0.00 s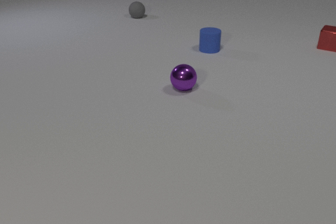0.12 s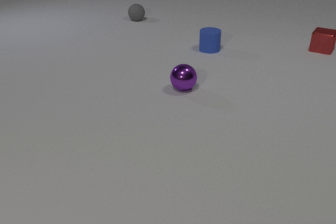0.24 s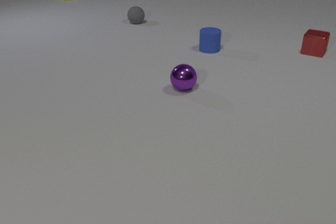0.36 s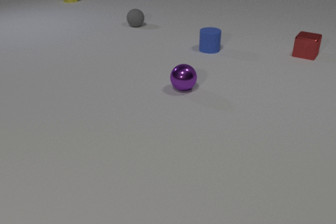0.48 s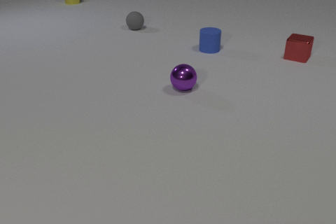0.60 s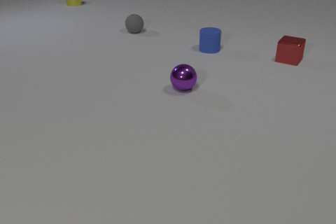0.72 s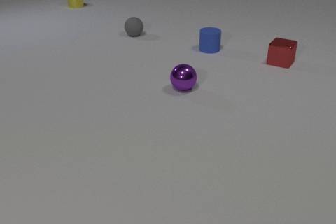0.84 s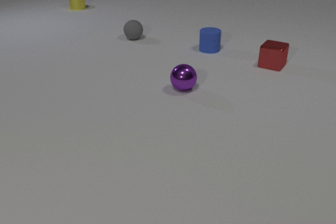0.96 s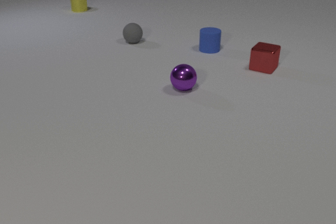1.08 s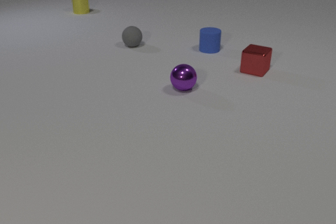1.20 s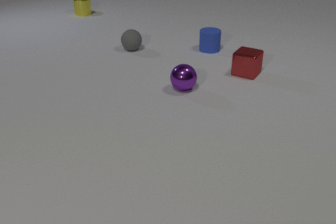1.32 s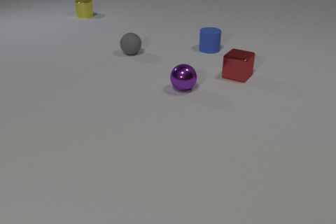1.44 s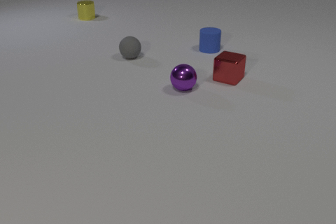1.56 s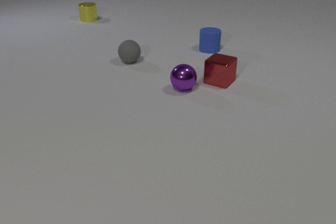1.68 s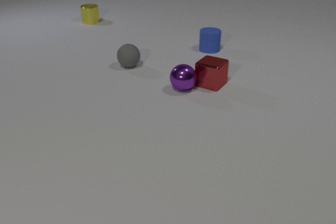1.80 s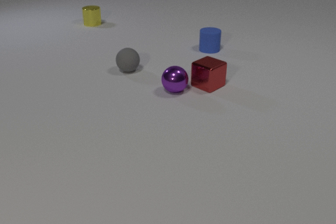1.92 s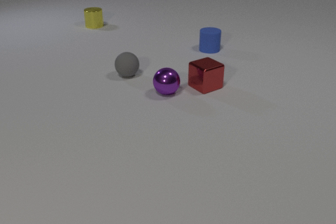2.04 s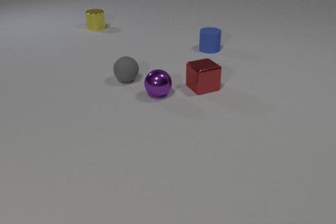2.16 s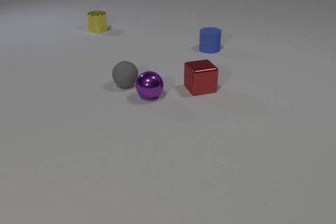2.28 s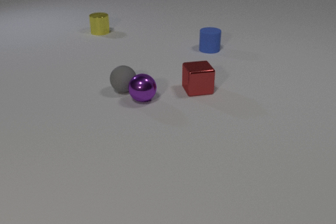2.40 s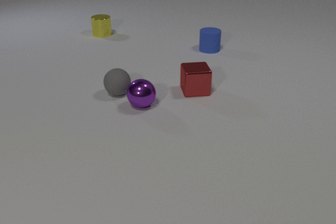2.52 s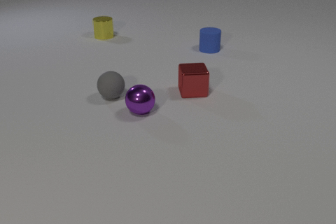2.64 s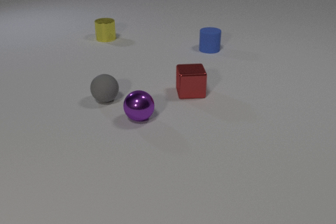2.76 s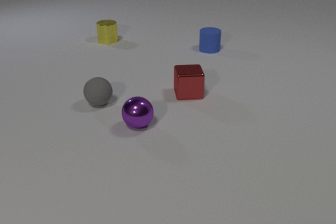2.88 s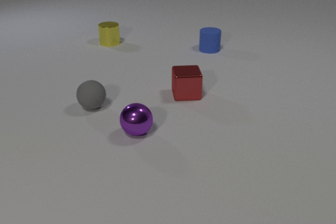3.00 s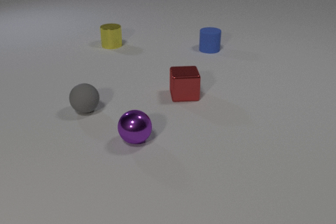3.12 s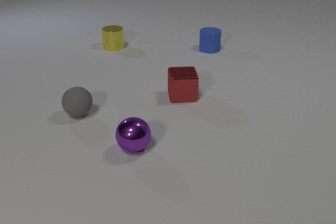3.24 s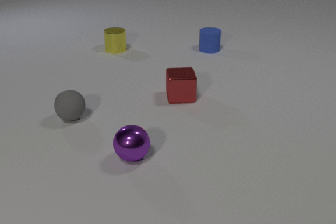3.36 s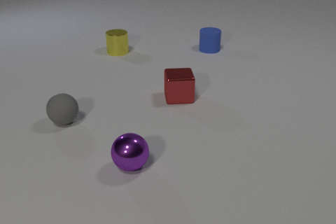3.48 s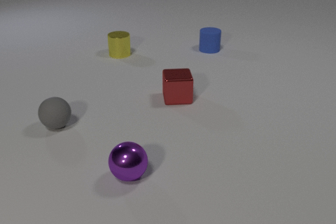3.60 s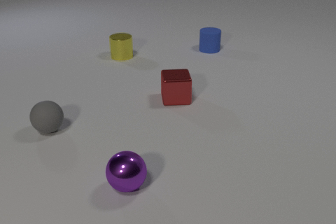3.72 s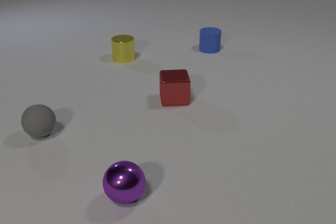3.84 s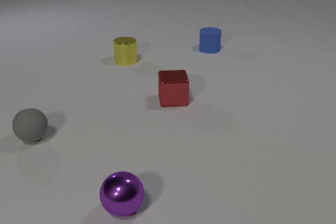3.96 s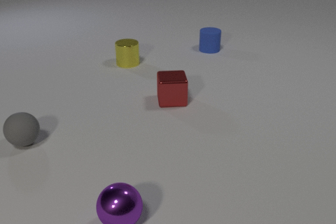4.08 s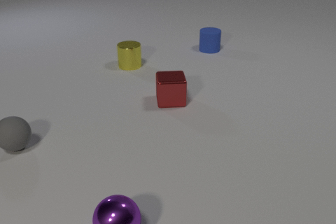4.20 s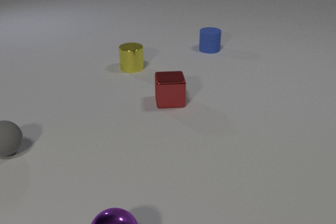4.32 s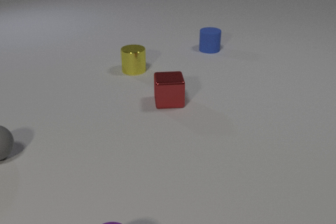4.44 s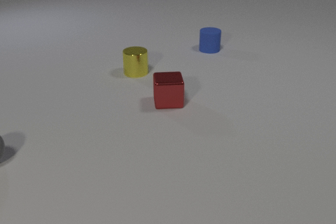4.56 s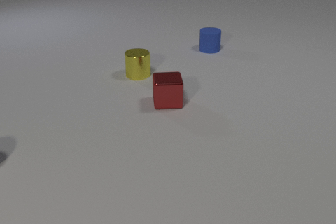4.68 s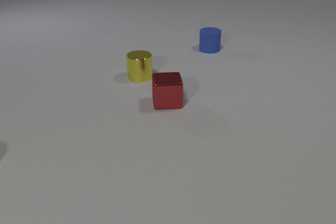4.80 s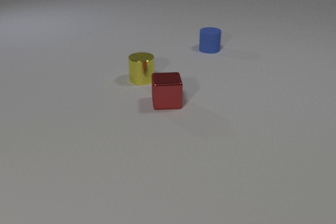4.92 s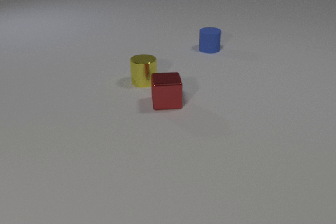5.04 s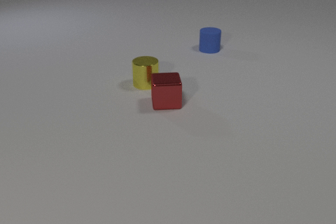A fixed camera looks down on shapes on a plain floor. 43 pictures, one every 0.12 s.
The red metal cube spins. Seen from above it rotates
clockwise.
The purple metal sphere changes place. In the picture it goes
toward the camera.
0.00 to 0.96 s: The red metal cube slides toward the camera and to the left. The yellow metal cylinder comes in at the top edge, slides toward the camera. The gray rubber sphere rolls toward the camera.
0.96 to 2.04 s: The red metal cube slides to the left and toward the camera, spins clockwise seen from above by about 30 degrees, its near face sliding to the left. The purple metal sphere rolls to the left and toward the camera. The yellow metal cylinder slides toward the camera. The gray rubber sphere rolls toward the camera. The red metal cube and the purple metal sphere collide.
2.04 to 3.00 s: The red metal cube slides toward the camera and to the left, spins clockwise seen from above by about 15 degrees, its near face sliding to the left. The purple metal sphere rolls toward the camera. The yellow metal cylinder slides toward the camera. The gray rubber sphere rolls toward the camera and to the left. The purple metal sphere and the gray rubber sphere collide.
3.00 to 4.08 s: The red metal cube slides to the left and toward the camera. The purple metal sphere rolls toward the camera. The yellow metal cylinder slides toward the camera. The gray rubber sphere rolls to the left and toward the camera.
4.08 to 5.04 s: The purple metal sphere rolls toward the camera, leaves at the bottom edge. The yellow metal cylinder slides toward the camera. The gray rubber sphere rolls to the left and toward the camera, leaves at the left edge.
What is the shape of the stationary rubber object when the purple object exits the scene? cylinder.
How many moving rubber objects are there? 1.
What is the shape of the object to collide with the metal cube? sphere.
